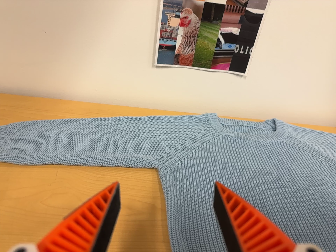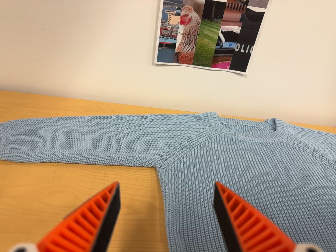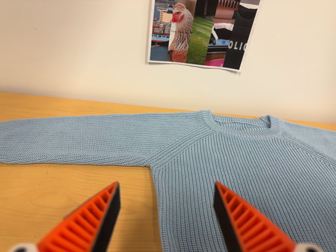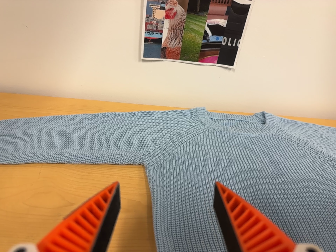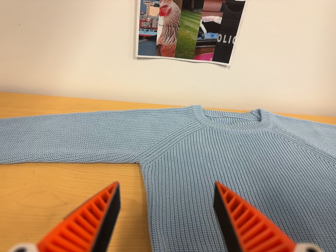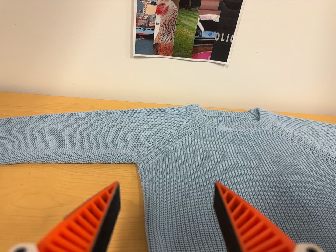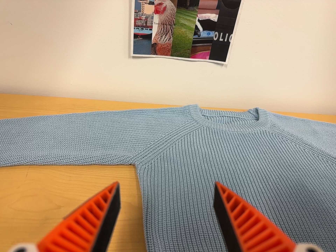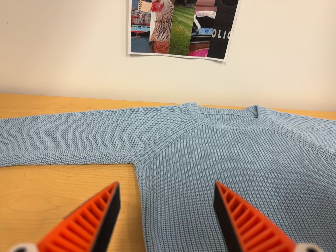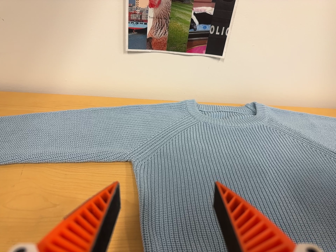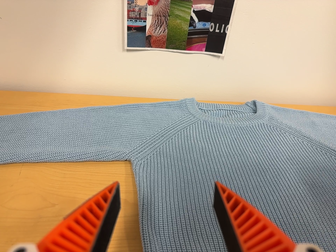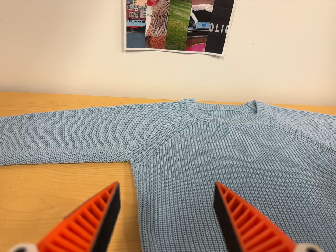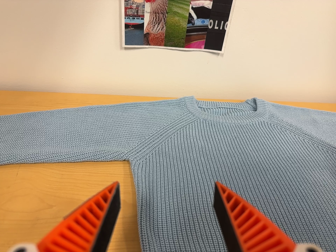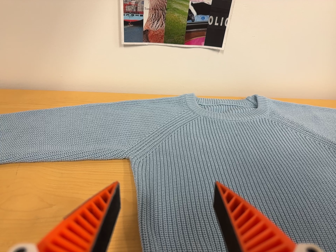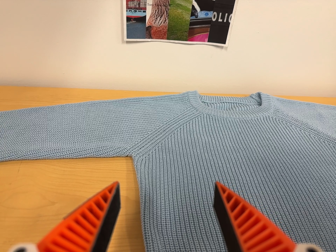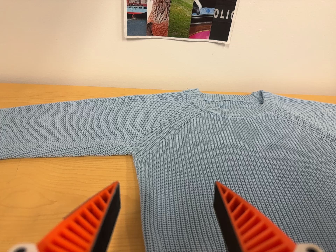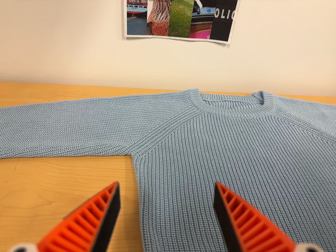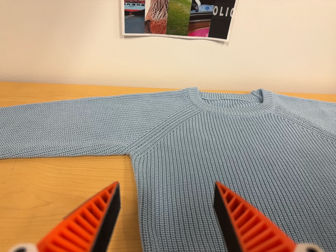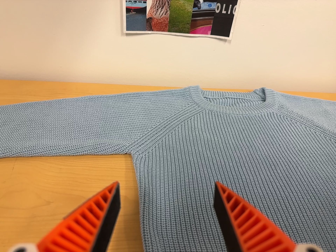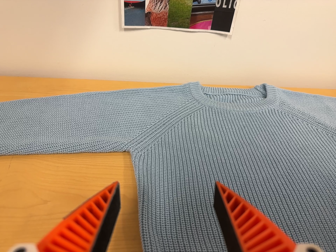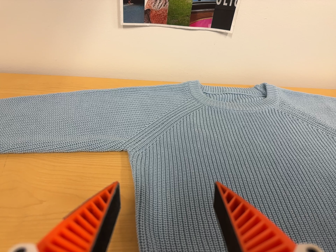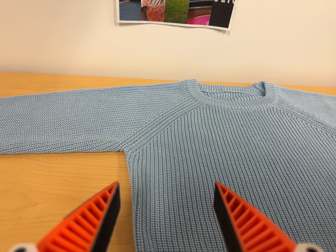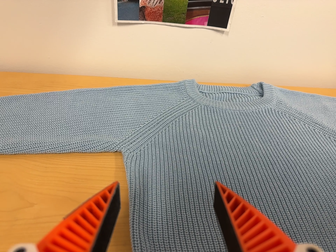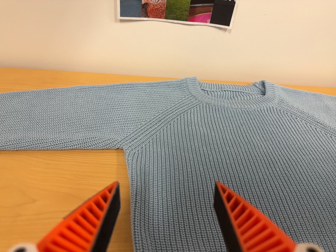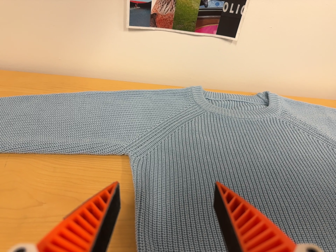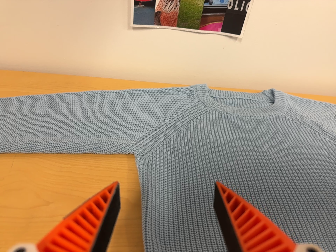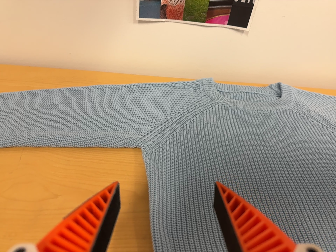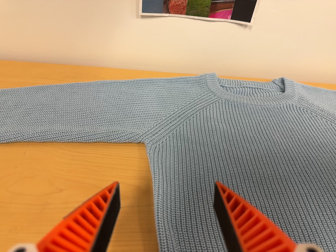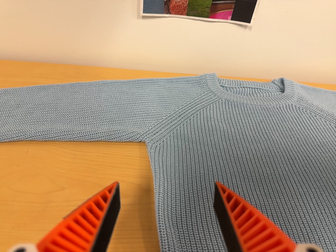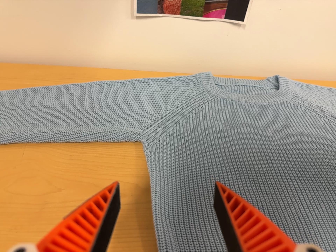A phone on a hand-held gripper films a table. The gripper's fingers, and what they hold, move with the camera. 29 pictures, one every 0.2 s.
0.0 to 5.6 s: The camera travels forward, about 7 cm, so what stands in front looms larger. Its aim tips toward the bottom of its view by about 10 degrees, and the scene shifts upward.
The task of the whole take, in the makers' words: right arm across.
The film runs forward here.
